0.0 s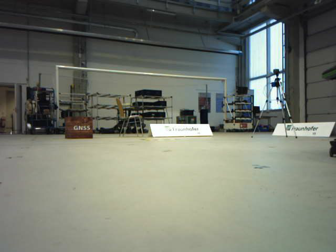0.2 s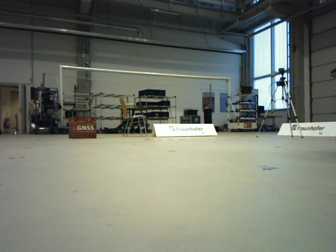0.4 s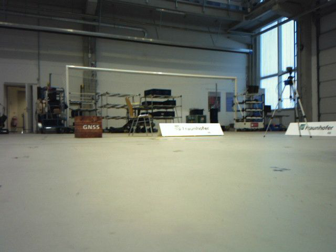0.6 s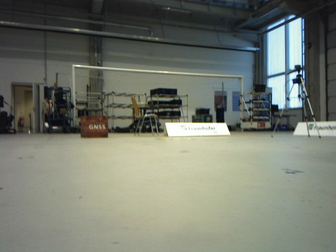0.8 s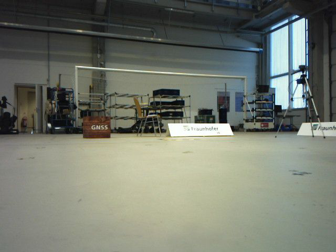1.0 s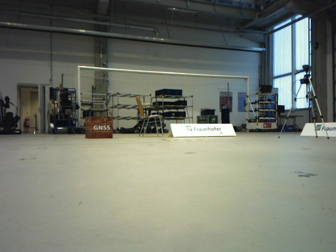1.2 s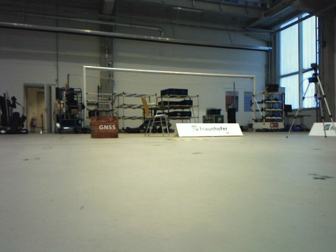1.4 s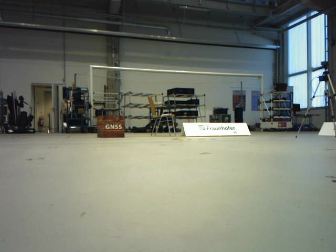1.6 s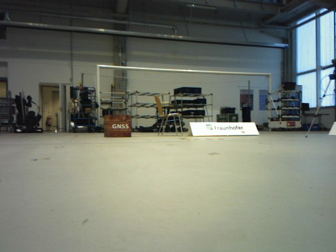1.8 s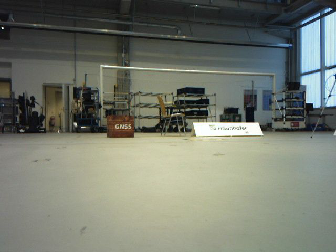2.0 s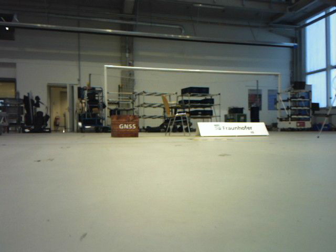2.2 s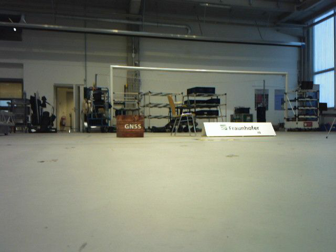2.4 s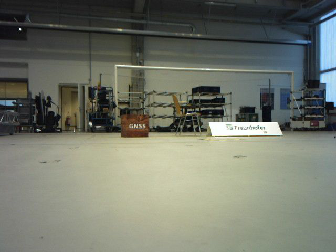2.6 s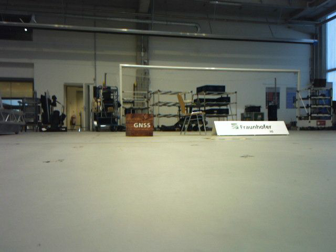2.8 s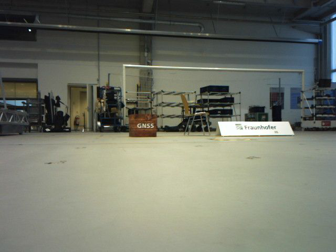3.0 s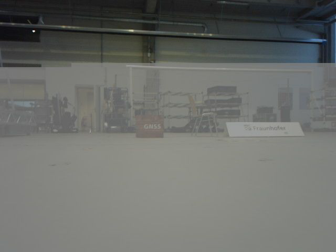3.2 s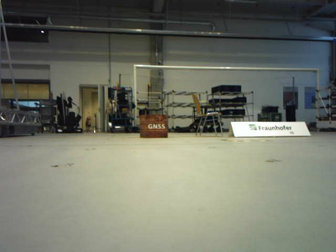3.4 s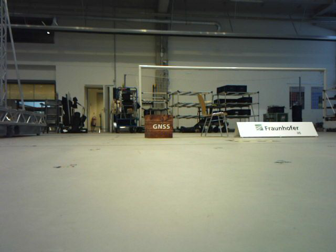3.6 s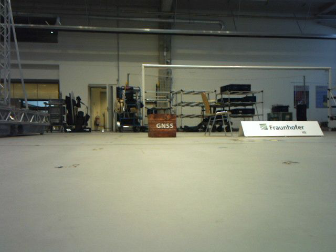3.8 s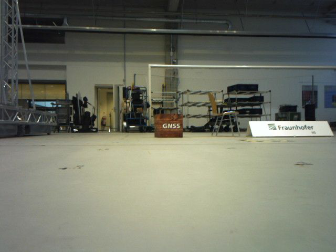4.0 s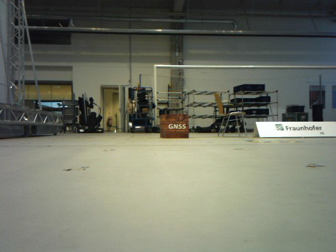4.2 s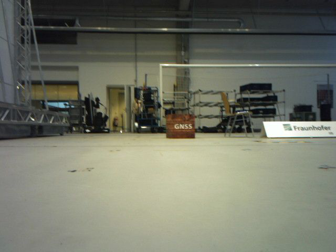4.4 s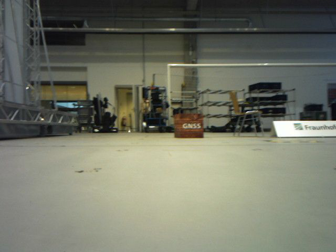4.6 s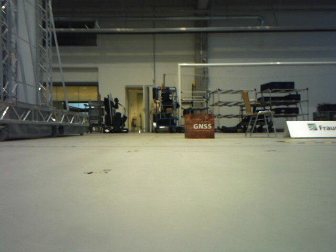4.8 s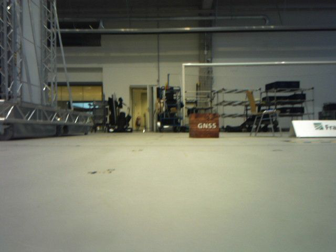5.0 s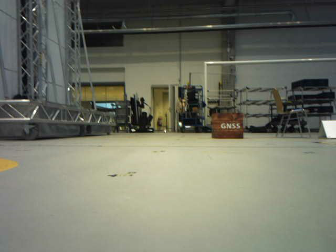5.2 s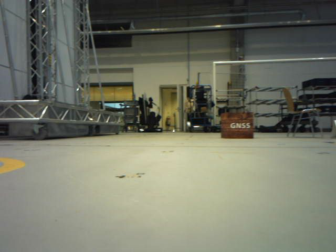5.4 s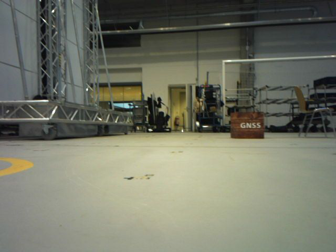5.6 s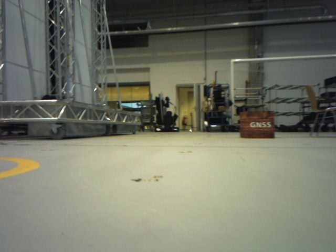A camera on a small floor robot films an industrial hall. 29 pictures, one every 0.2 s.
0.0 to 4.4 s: The camera swings to its left by about 20 degrees, and the scene slides to the right. It travels forward, about 0.9 m, so what stands in front looms larger.
4.4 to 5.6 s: The camera swings to its left by about 10 degrees, and the scene slides to the right. It travels forward, about 0.2 m, so what stands in front looms larger.
The film runs forward here.
